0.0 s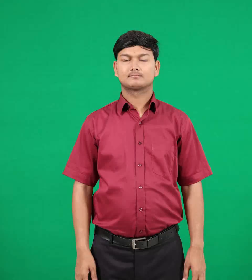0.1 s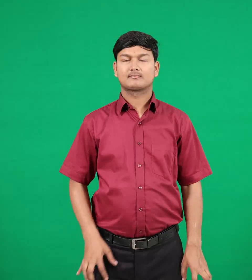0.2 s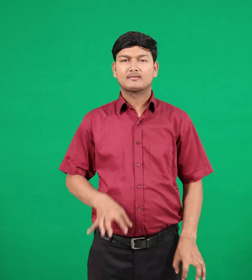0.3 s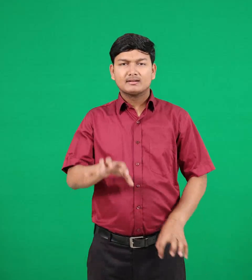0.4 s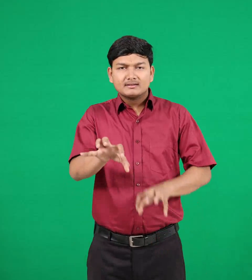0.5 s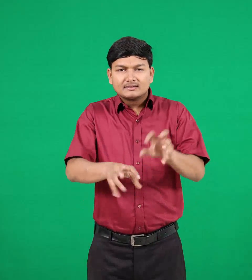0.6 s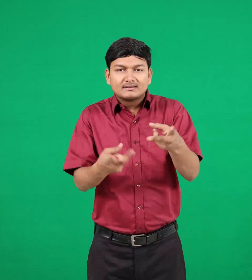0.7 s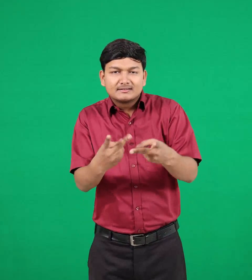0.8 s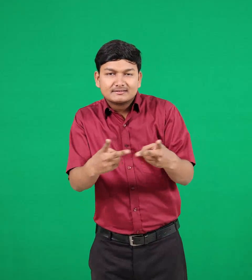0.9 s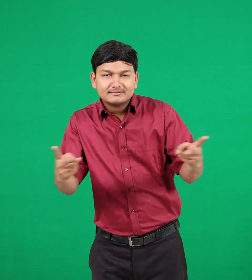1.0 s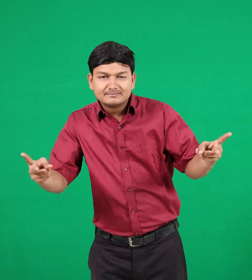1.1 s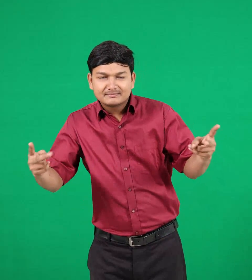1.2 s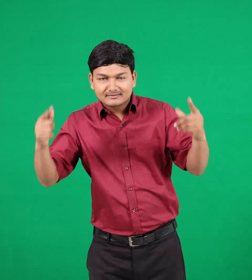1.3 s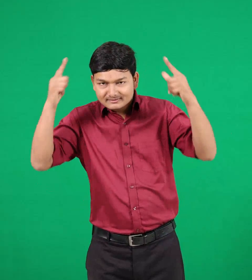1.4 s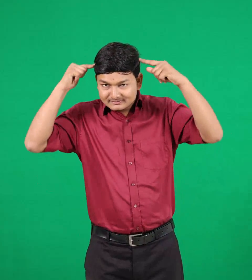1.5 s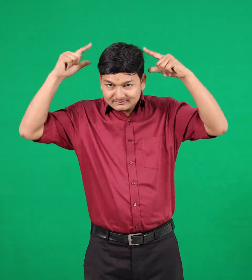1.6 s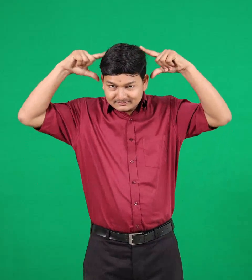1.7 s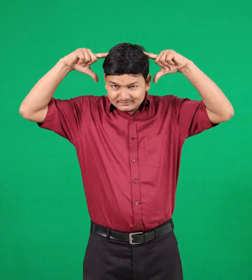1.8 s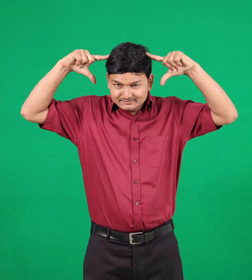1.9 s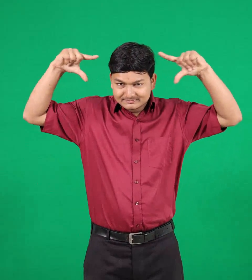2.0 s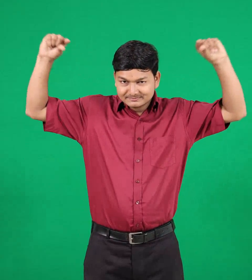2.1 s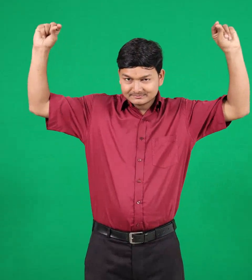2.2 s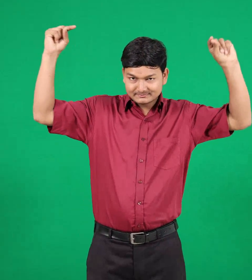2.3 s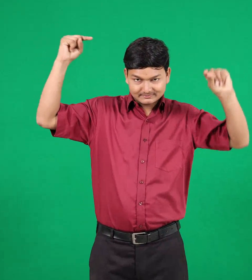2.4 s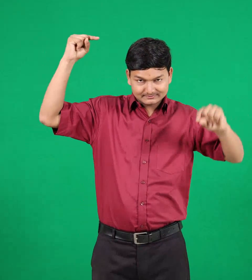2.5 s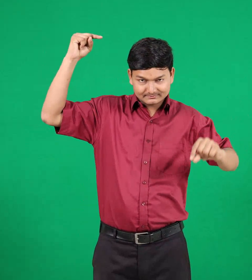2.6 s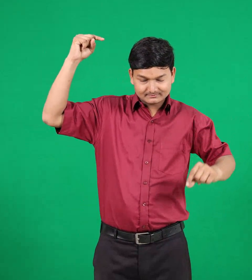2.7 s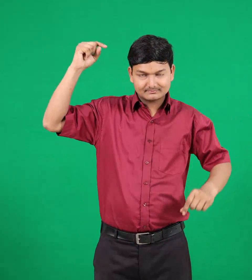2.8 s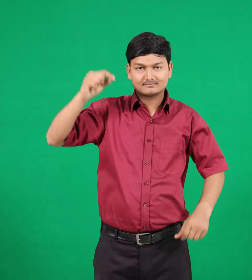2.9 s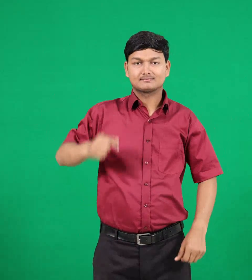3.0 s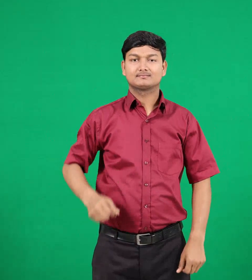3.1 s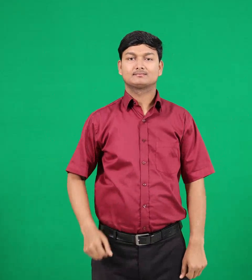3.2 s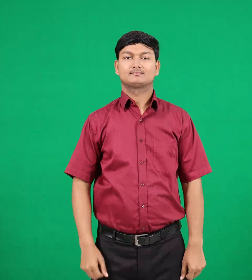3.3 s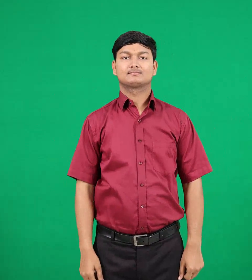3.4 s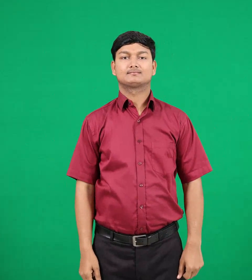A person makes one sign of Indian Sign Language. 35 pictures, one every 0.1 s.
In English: horn
